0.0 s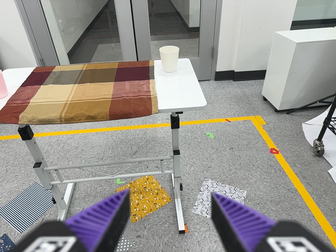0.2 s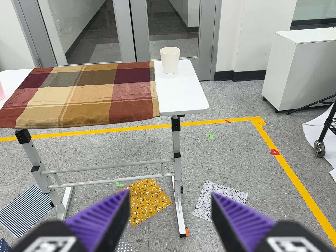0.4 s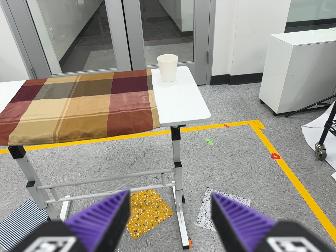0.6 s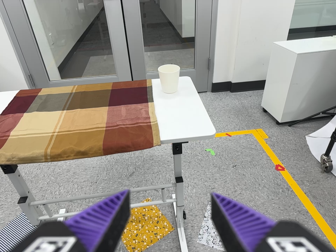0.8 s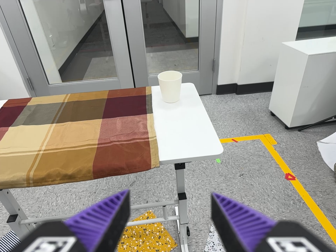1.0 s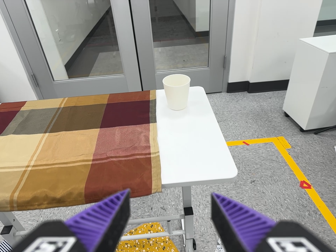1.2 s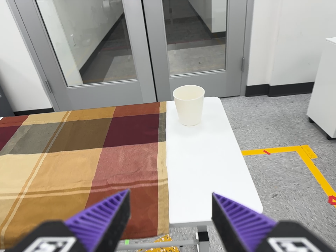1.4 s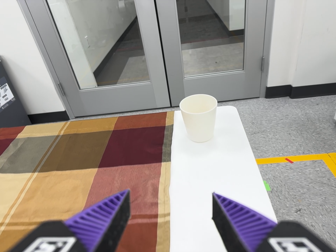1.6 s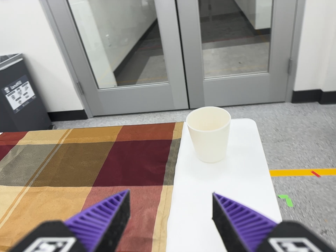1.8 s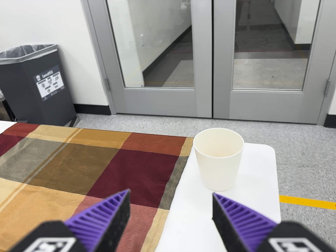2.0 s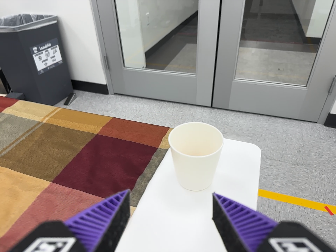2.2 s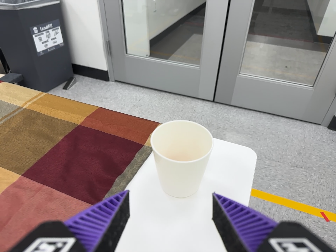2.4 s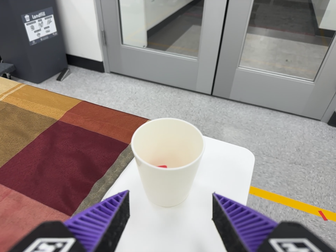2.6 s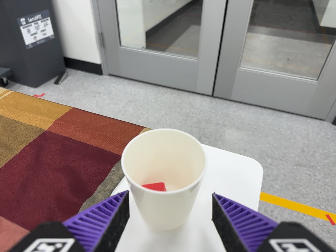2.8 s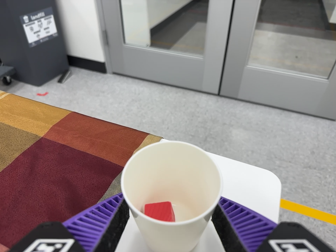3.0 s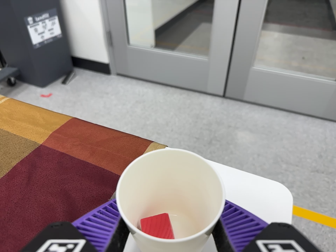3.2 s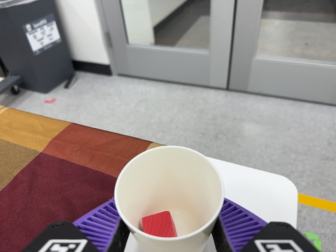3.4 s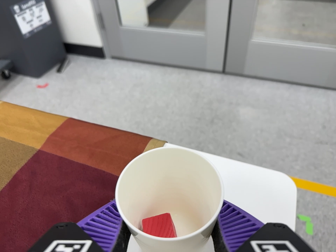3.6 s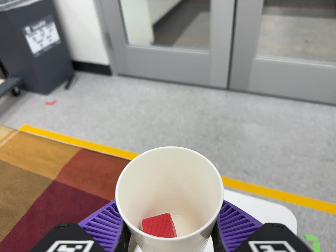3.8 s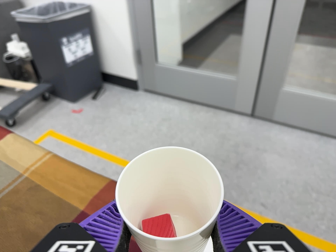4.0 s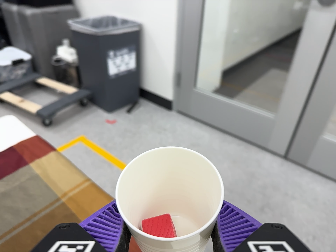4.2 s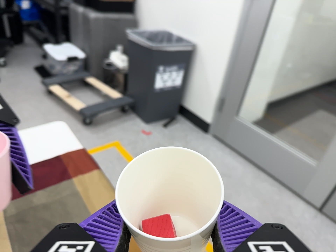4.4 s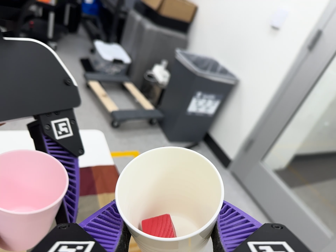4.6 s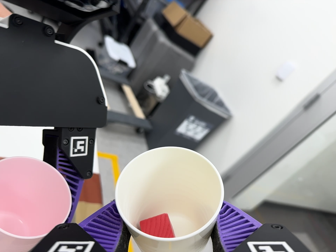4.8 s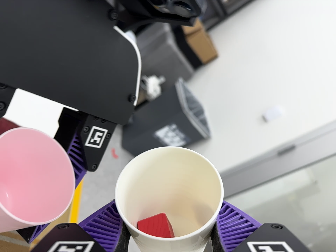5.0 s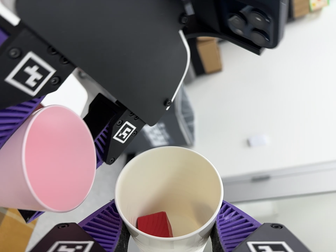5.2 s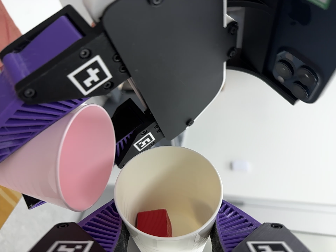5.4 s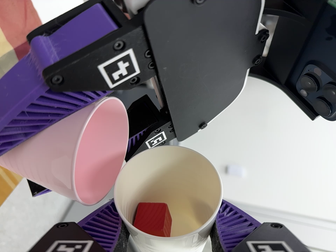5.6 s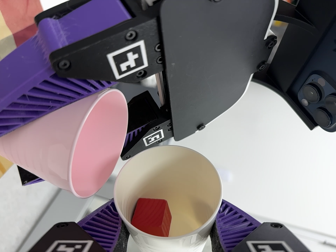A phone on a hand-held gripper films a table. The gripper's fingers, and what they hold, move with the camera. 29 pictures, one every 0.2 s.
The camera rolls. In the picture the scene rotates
clockwise.
0.0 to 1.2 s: The camera travels forward and toward the top of its view, about 40 cm, so what stands in front looms larger.
1.2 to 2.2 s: The camera pans to its left by about 15 degrees. It travels forward, to its right and toward the top of its view, about 32 cm, so what stands in front looms larger. It rolls about its line of sight by about 20 degrees, and the scene rotates clockwise.
2.2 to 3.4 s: The camera travels forward and toward the top of its view, about 14 cm, so what stands in front looms larger.
3.4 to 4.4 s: The camera swings to its left by about 20 degrees, and the scene slides to the right. It travels toward the top of its view and to its left, about 28 cm, so close, fixed things drift downward. Its aim tips toward the top of its view by about 15 degrees, and the scene shifts downward. It rolls about its line of sight by about 45 degrees, and the scene rotates clockwise.
4.4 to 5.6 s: The camera pans to its right by about 20 degrees. It travels to its left and toward the top of its view, about 20 cm. It rolls about its line of sight by about 75 degrees, and the scene rotates clockwise.
The film runs forward here.
